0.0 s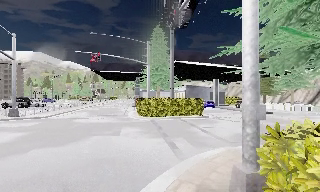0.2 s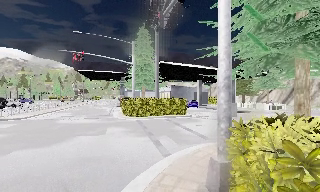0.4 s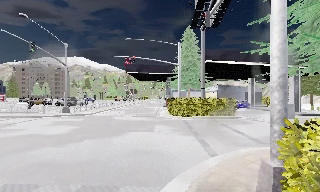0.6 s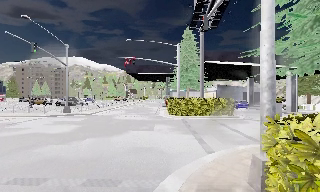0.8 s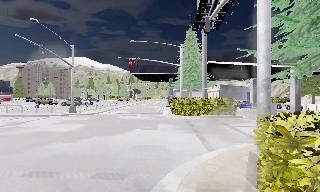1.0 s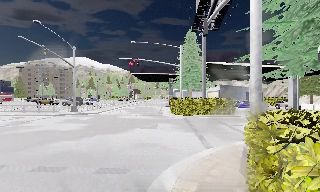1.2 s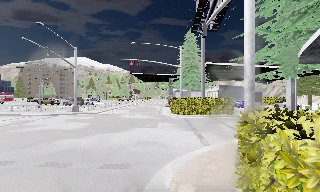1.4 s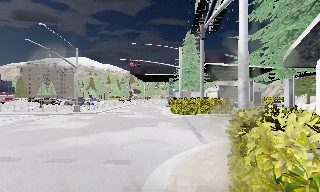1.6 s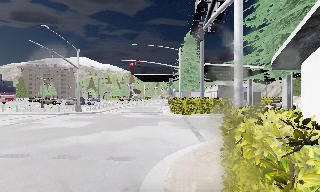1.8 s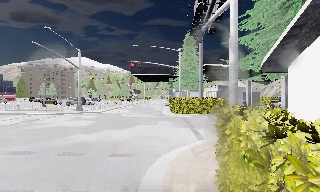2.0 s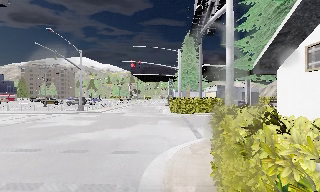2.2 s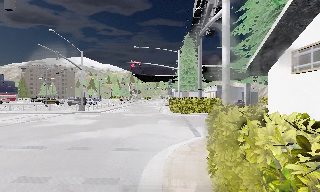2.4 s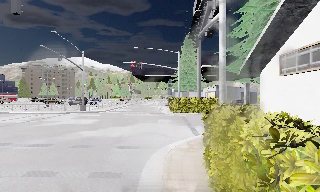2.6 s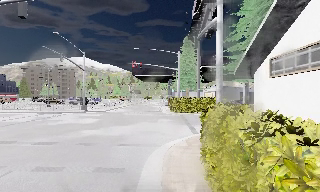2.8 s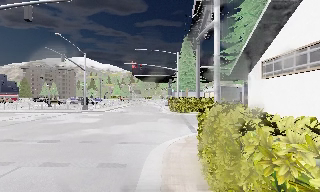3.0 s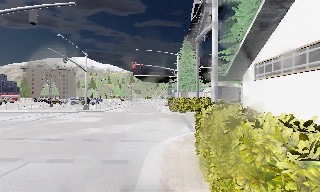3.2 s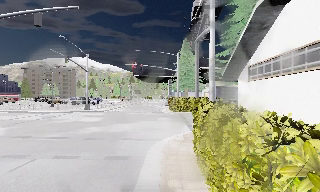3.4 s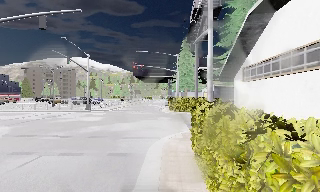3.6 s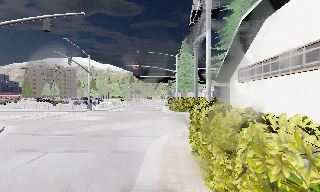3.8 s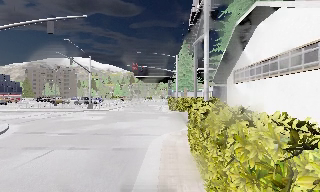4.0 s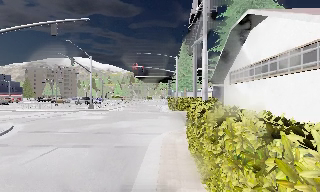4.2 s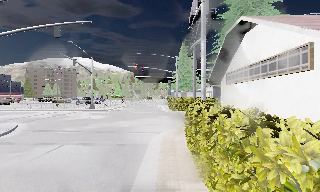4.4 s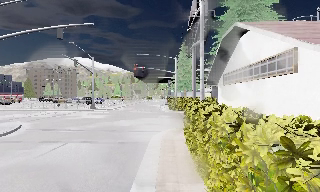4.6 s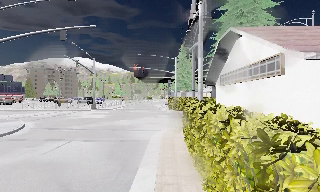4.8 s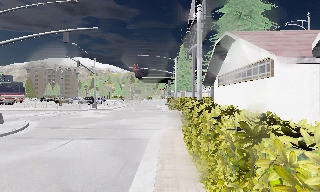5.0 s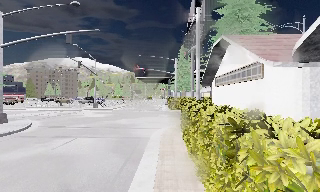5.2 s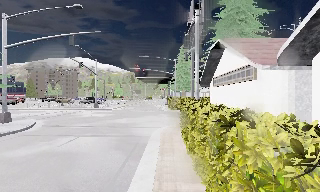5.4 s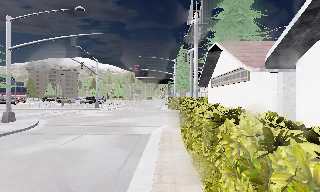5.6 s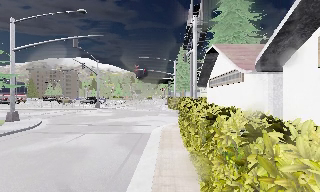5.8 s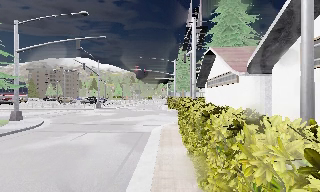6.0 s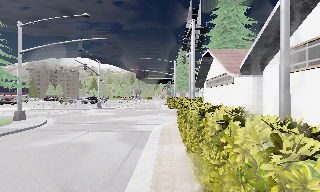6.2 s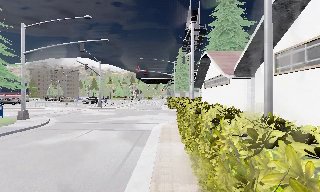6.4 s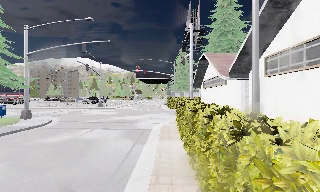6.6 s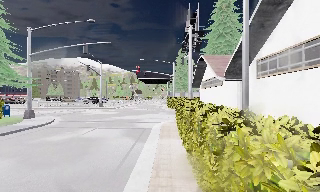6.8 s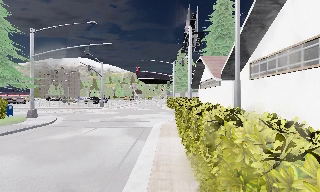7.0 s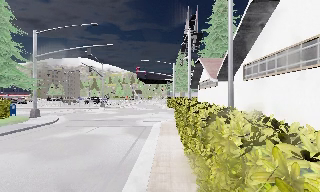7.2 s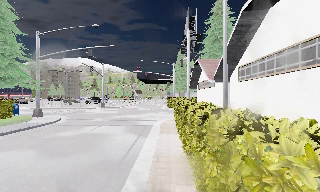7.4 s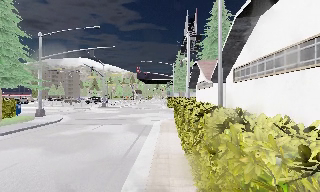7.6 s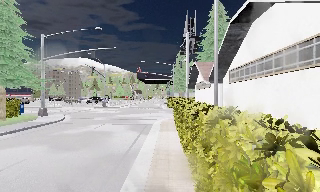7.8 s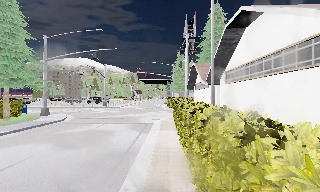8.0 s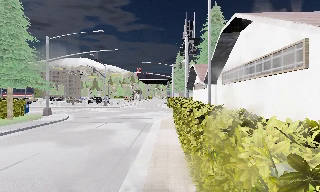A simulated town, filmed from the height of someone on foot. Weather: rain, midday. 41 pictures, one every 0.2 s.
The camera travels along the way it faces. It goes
backward.
0.0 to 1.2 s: The camera pans to its left, which is counterclockwise from overhead, by about 10 degrees. It travels backward, about 2 m, so what stands in front gets smaller.
1.2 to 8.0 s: The camera travels backward, about 11 m, so what stands in front gets smaller.
The film runs backward here.
